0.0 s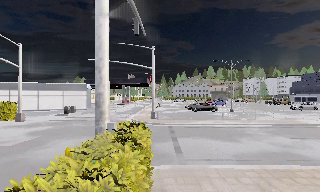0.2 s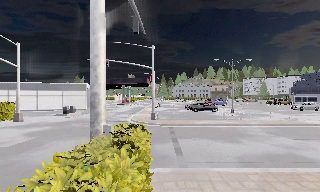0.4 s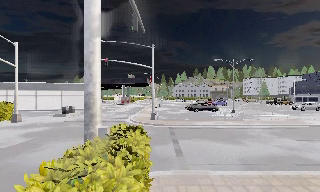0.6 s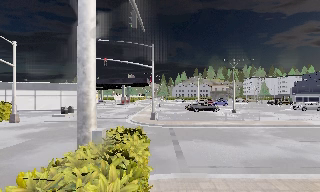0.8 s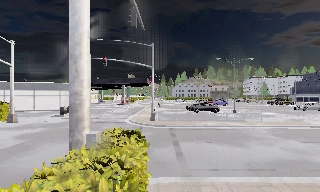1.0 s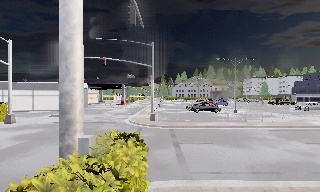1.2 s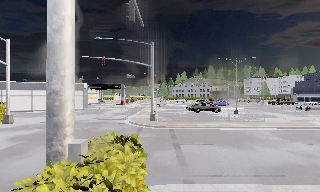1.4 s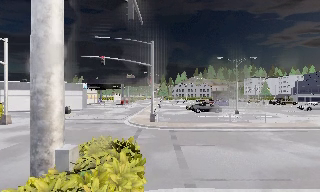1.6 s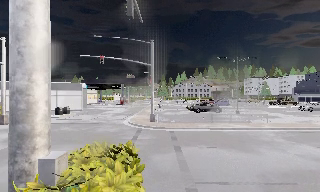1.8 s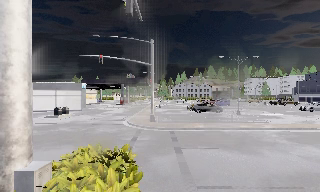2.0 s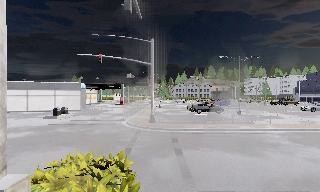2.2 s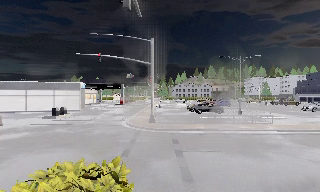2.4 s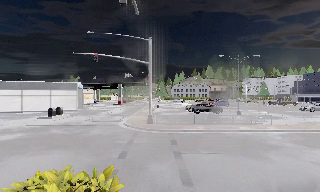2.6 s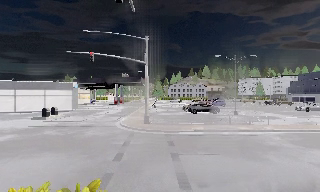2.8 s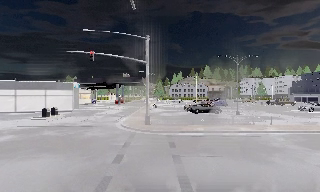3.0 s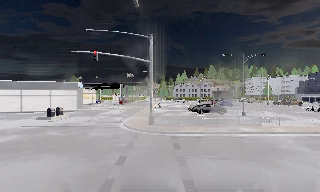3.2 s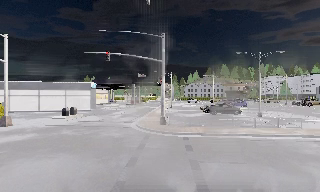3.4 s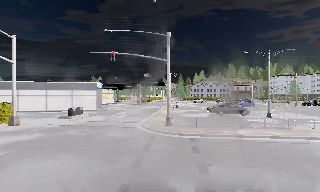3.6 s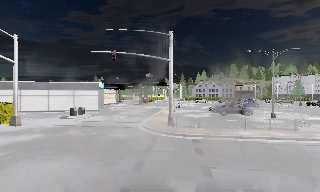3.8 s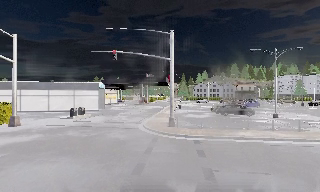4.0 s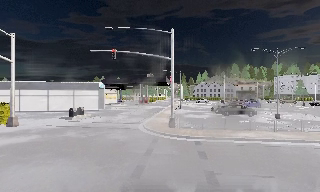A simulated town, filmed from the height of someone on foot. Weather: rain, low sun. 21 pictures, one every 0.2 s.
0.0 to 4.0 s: The camera travels forward, about 4.5 m, so what stands in front looms larger.
The film runs forward here.
